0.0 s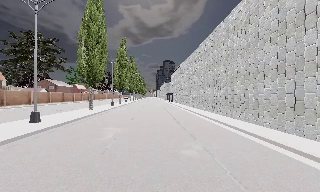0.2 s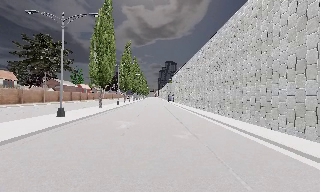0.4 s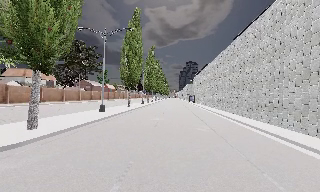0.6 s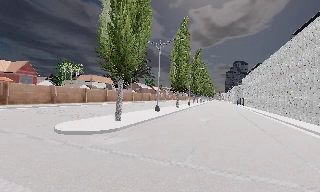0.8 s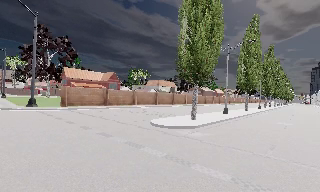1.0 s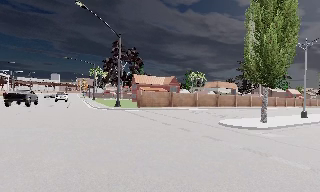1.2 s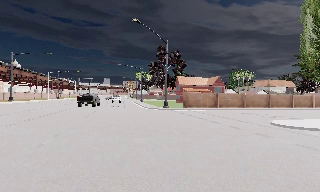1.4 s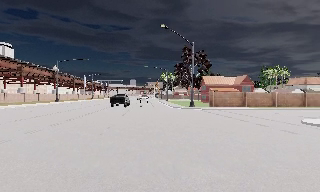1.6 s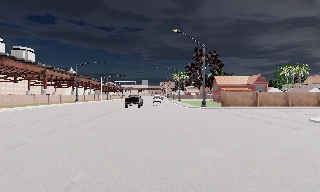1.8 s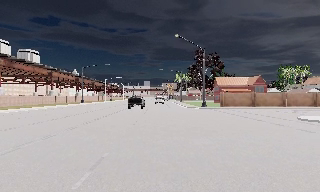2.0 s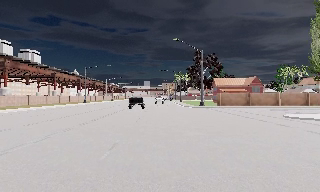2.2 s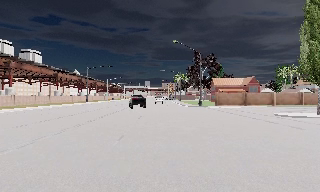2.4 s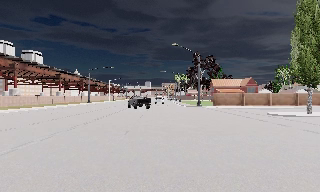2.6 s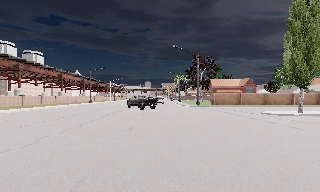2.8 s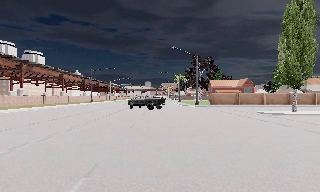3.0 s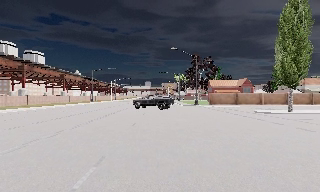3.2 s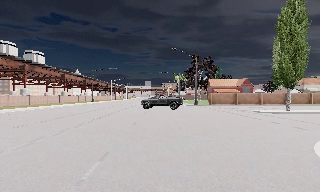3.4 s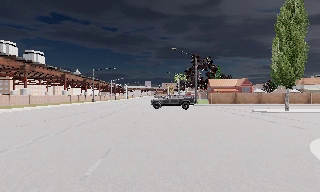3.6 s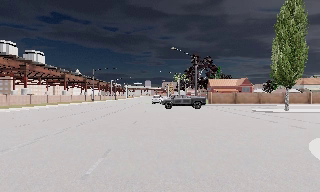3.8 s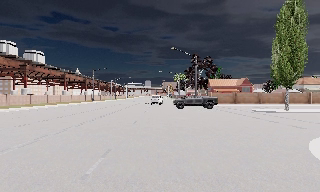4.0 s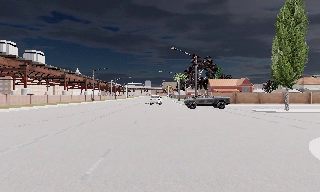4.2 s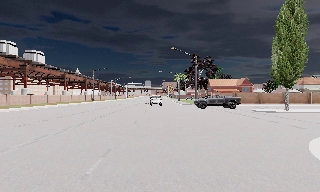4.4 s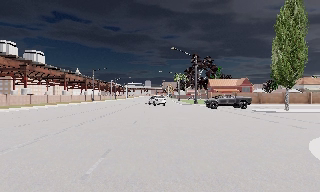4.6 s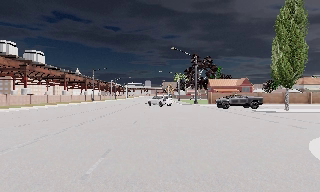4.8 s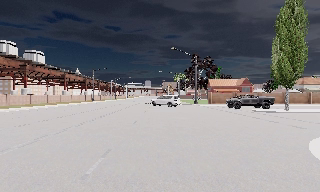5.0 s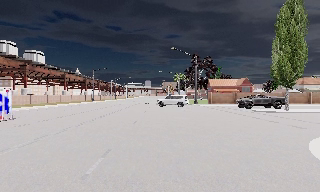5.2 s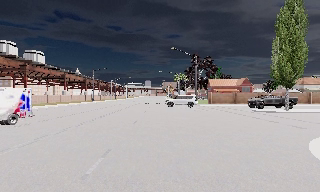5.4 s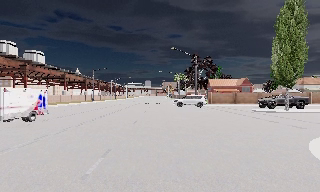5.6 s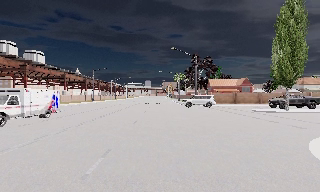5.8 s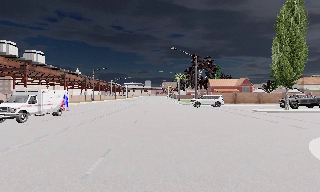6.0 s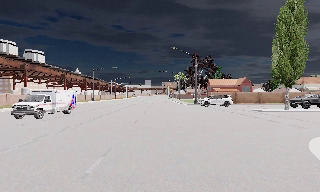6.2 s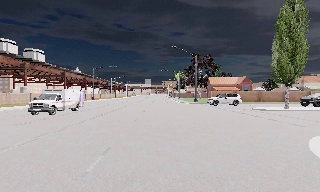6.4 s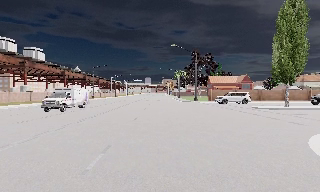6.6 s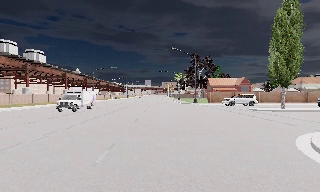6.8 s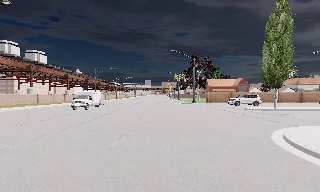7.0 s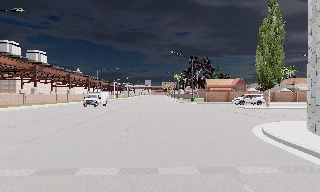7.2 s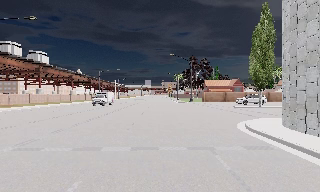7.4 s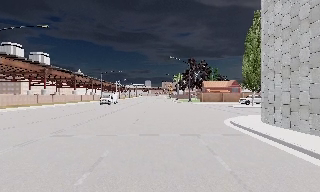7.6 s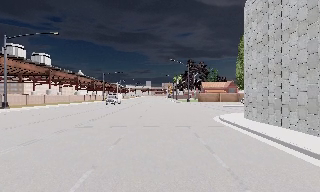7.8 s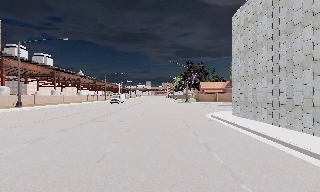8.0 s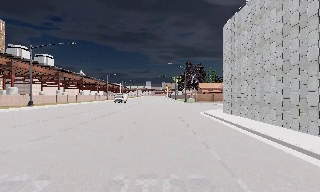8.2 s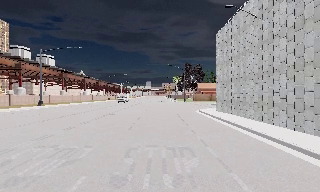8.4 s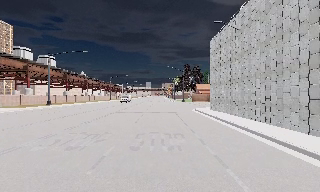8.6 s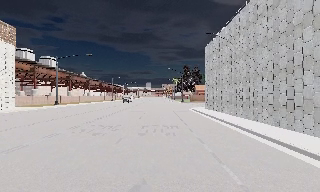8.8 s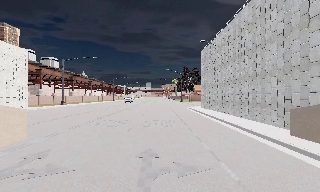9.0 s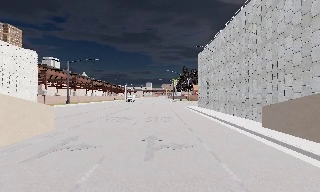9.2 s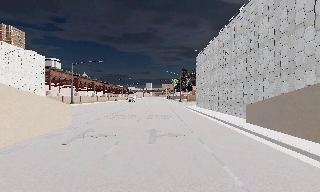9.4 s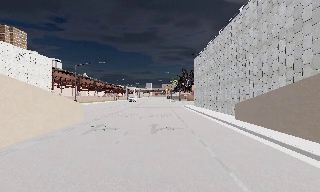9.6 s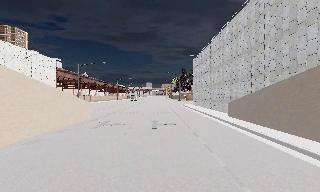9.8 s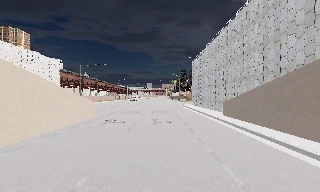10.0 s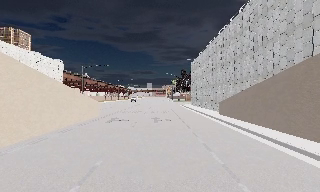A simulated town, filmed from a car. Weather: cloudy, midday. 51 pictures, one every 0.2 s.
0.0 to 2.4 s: The camera swings to its left by about 90 degrees, and the scene slides to the right. It travels backward, about 20 m. It loses speed.
2.4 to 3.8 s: The camera travels backward, about 3 m, so what stands in front gets smaller. It loses speed.
3.8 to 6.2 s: The camera keeps its place and its aim.
6.2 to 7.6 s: The camera travels backward, about 9 m, so what stands in front gets smaller. It gains speed.
7.6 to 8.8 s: The camera travels backward, about 13 m, so what stands in front gets smaller.
8.8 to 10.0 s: The camera travels backward, about 9 m, so what stands in front gets smaller. It loses speed.
The film runs backward here.
